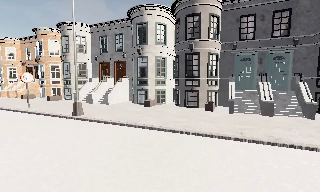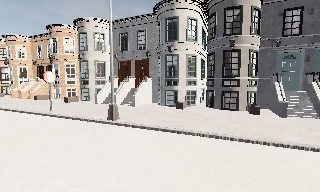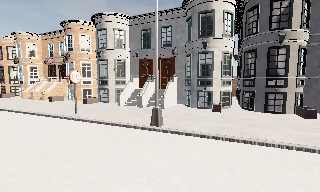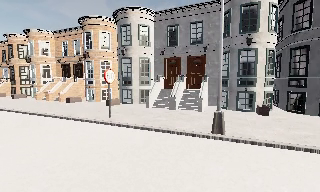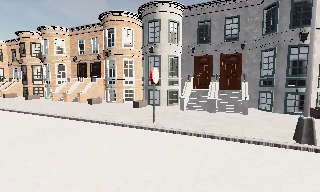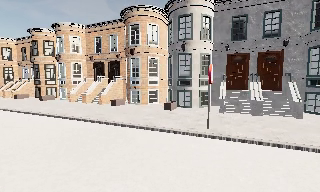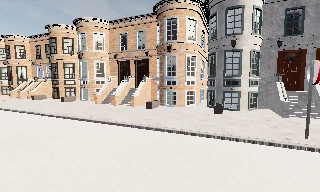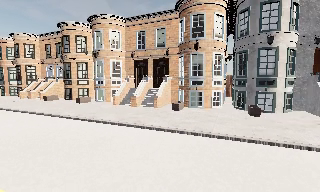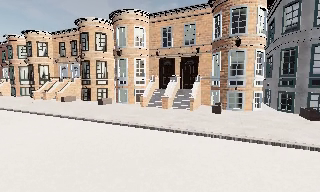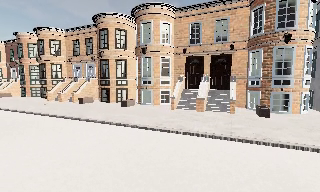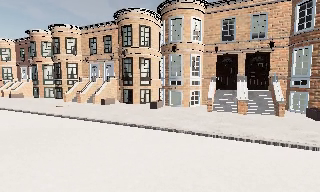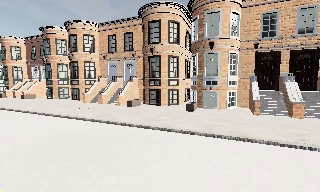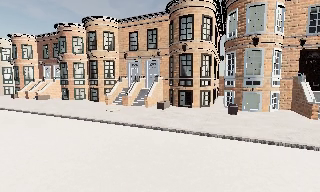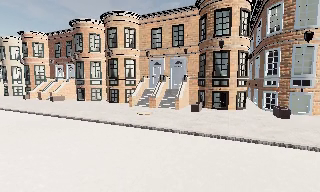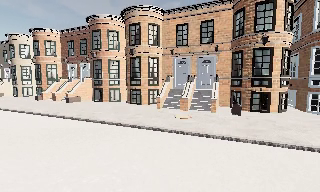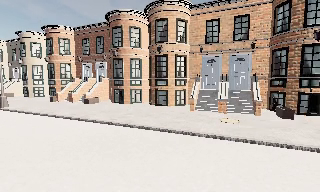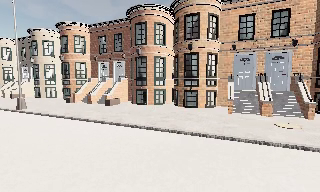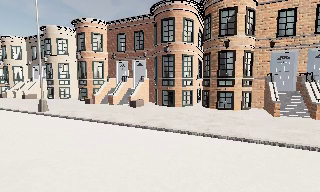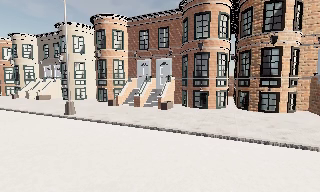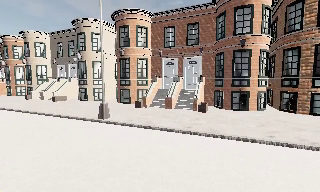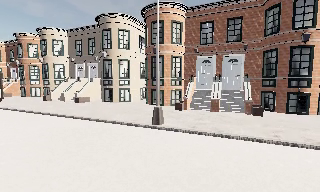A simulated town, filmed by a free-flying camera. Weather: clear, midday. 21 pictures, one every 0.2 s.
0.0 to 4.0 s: The camera travels to its left and forward, about 45 m, so close, fixed things drift to the right.
The film runs backward here.
